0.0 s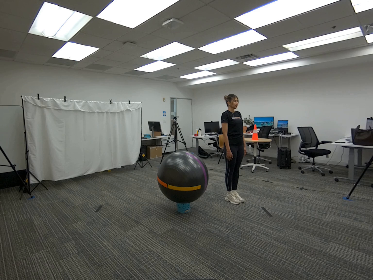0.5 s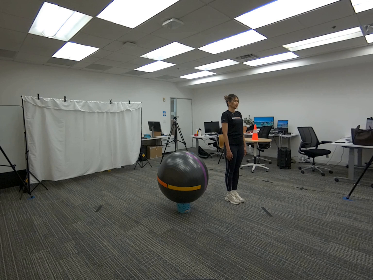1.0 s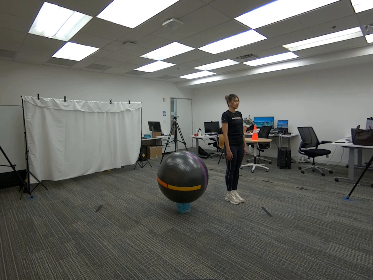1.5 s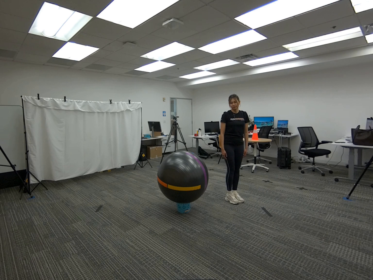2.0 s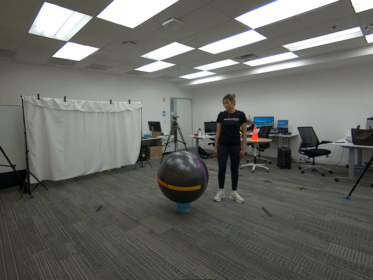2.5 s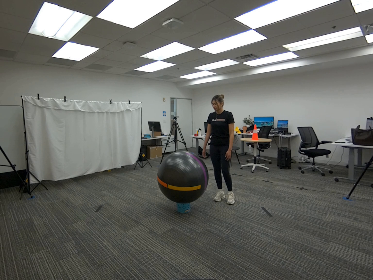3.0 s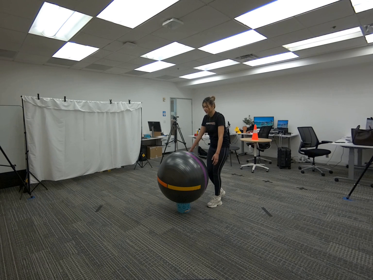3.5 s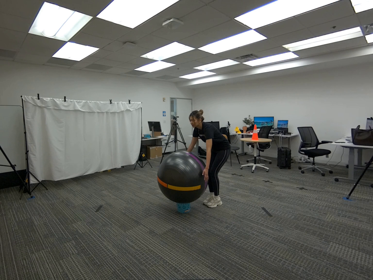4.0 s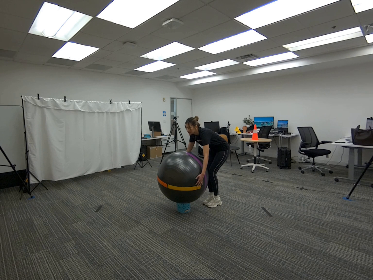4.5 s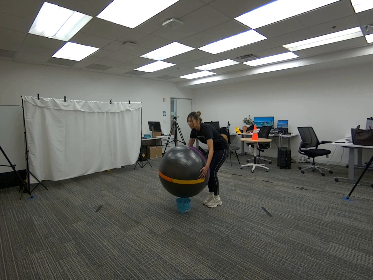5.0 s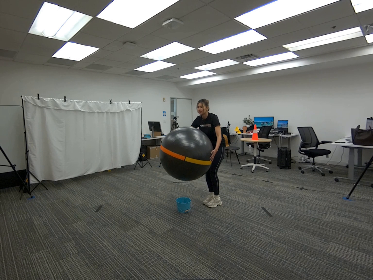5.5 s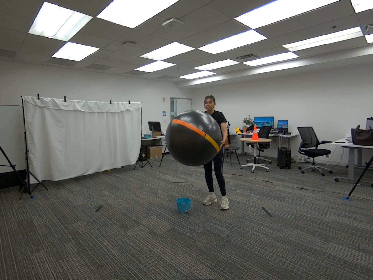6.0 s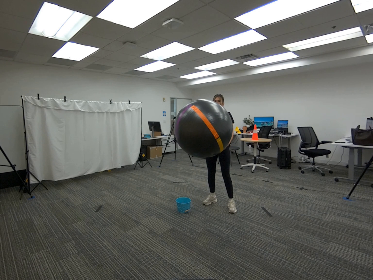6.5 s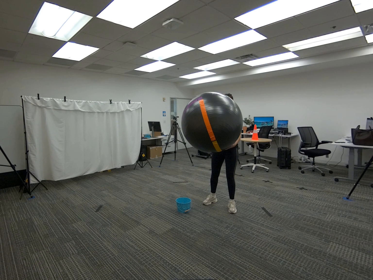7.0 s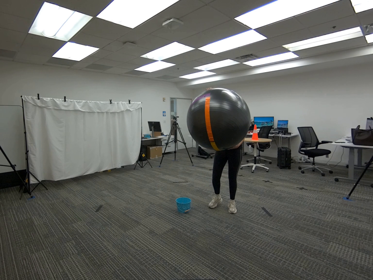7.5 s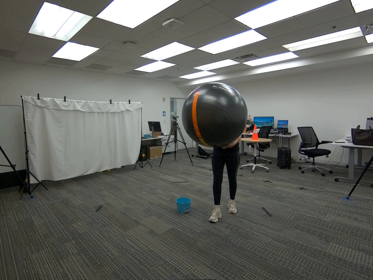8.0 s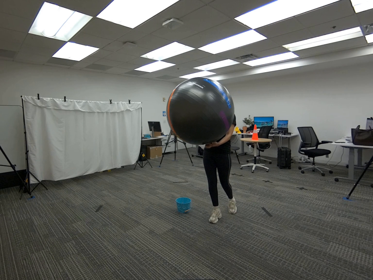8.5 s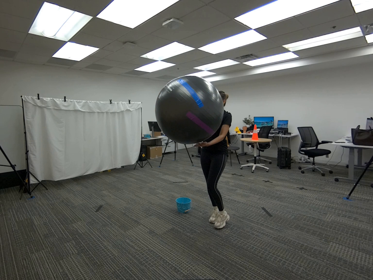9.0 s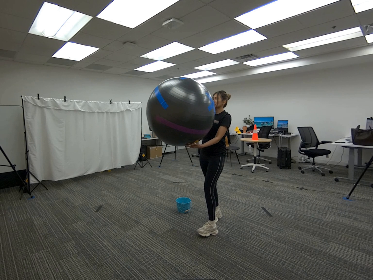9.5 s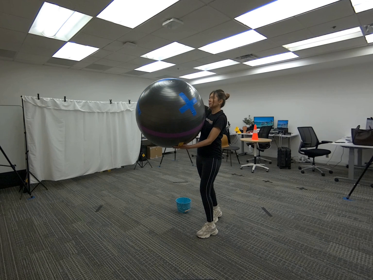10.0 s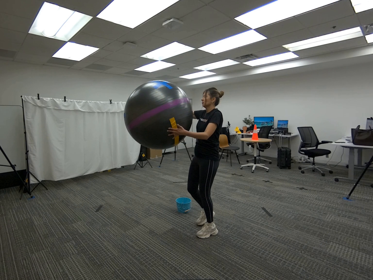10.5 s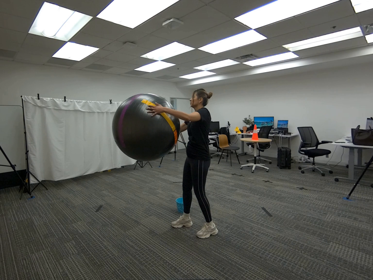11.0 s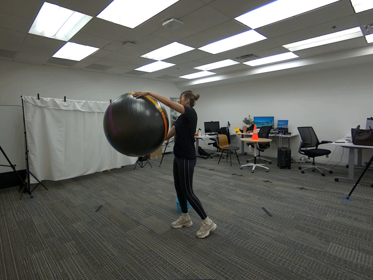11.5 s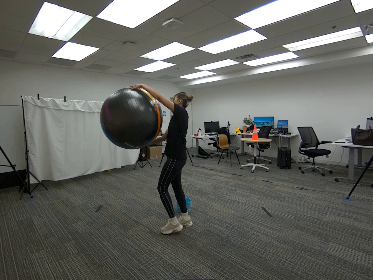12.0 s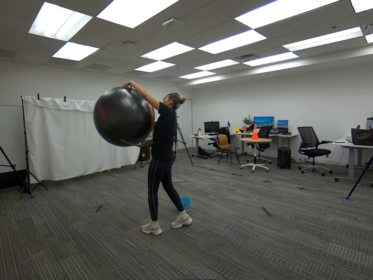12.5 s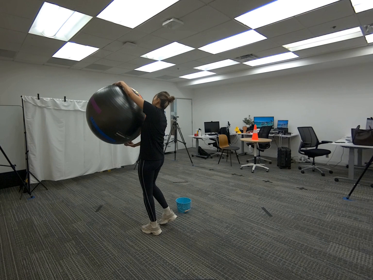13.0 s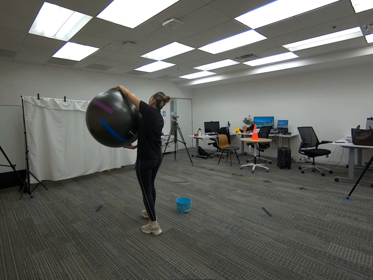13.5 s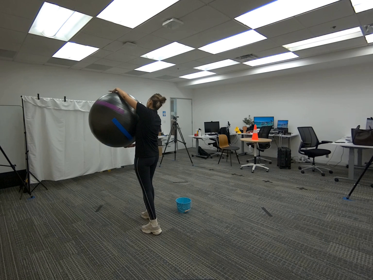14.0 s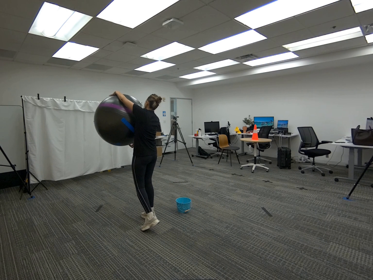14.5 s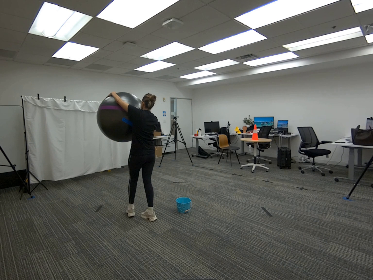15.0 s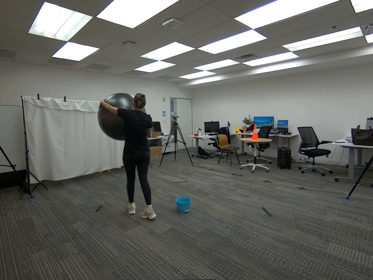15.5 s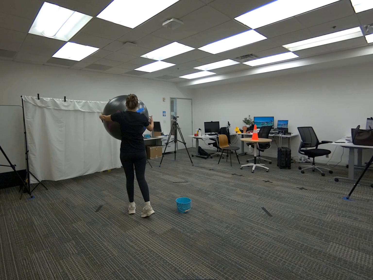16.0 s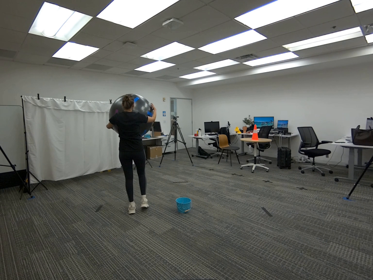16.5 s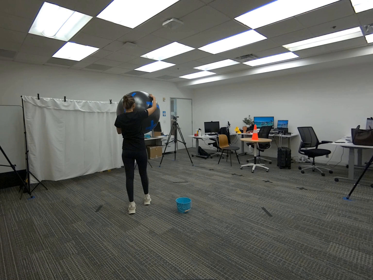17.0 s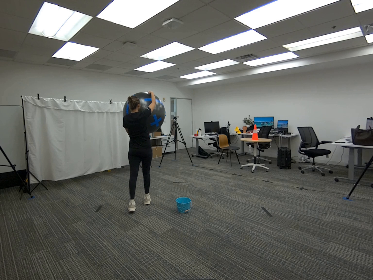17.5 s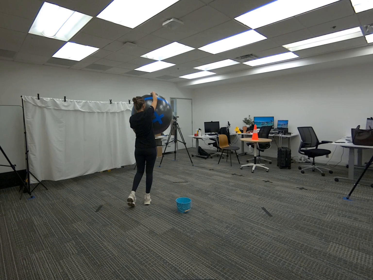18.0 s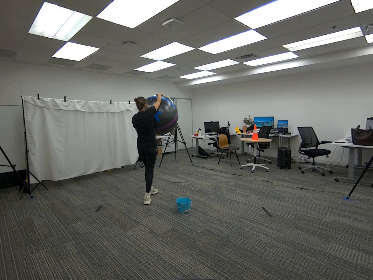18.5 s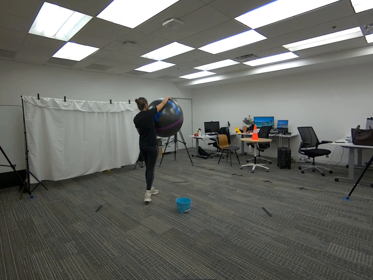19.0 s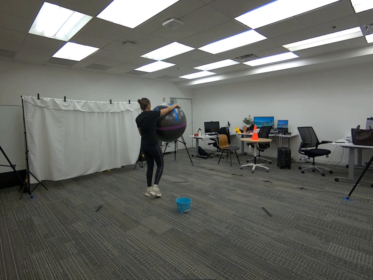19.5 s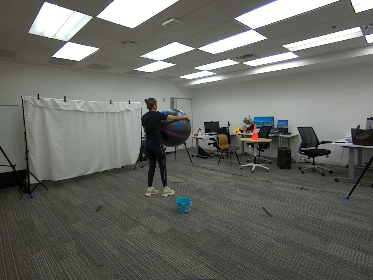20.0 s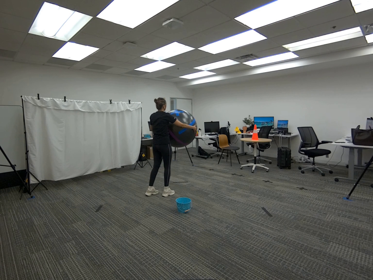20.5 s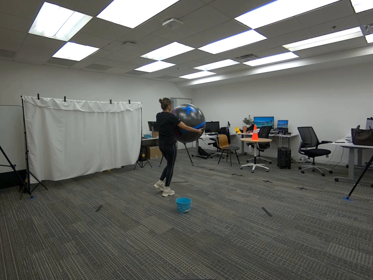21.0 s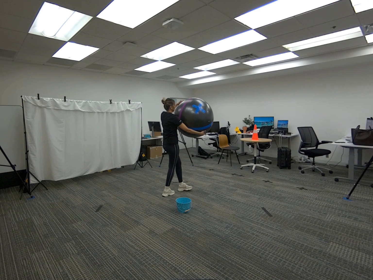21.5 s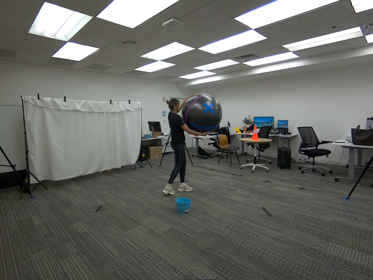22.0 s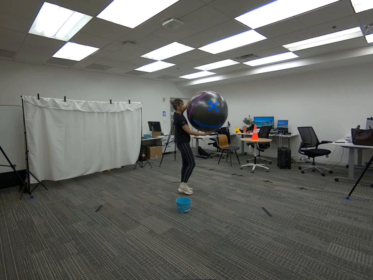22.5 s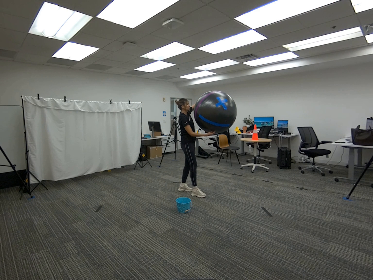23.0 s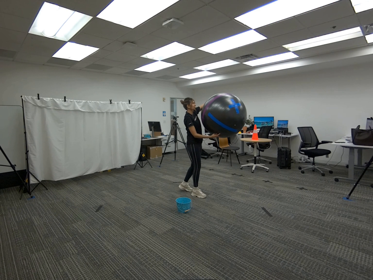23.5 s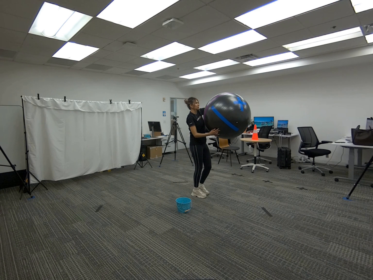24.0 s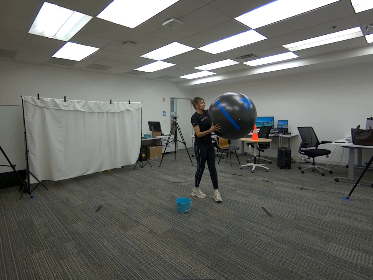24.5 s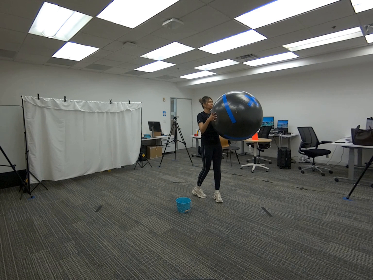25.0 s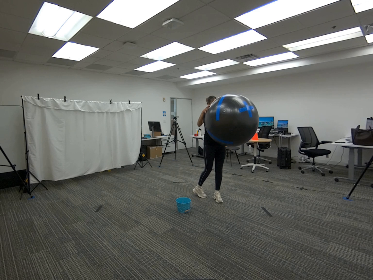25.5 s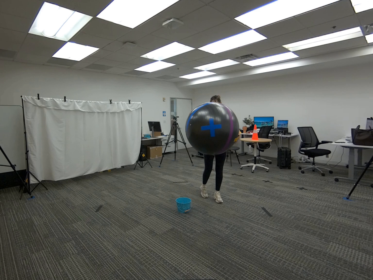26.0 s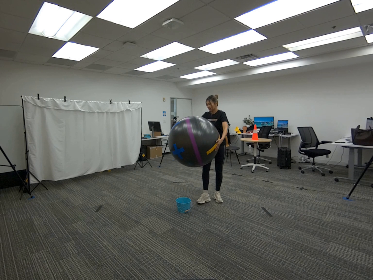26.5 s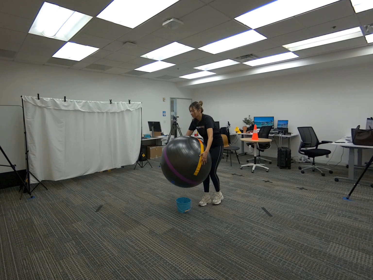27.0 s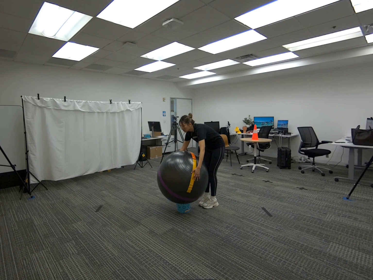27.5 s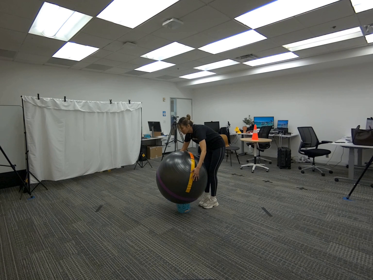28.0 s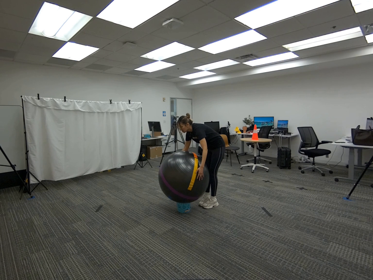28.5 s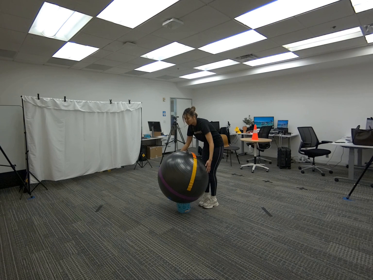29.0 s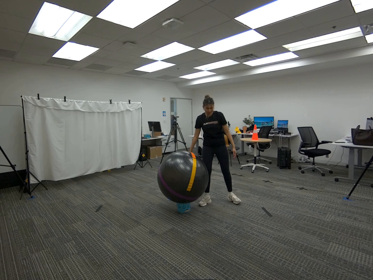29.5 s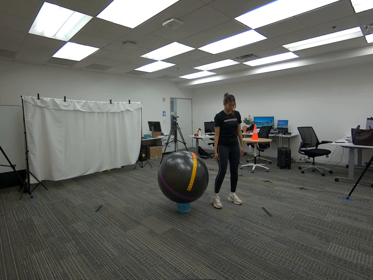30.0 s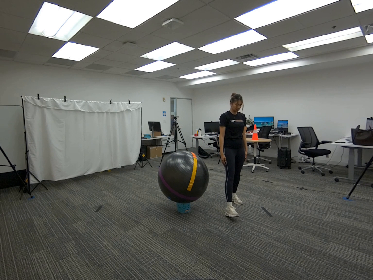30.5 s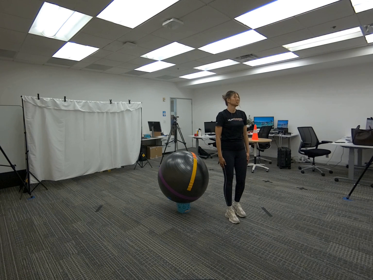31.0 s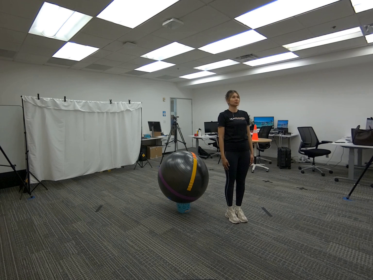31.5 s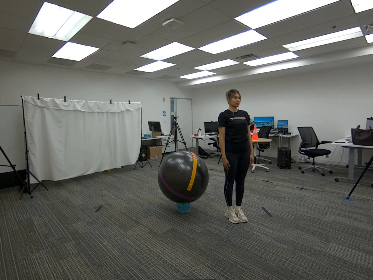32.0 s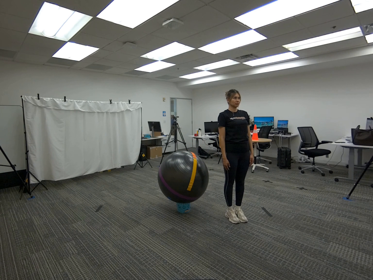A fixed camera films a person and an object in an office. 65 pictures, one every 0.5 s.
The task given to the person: Walk over to the yoga ball and pick up using both hands. Rotate the yoga ball and your body to have each camera get a visual of the yoga ball. Place ball on ground when finished.
